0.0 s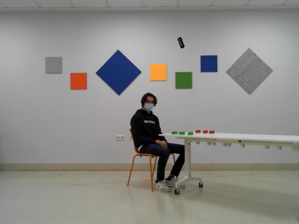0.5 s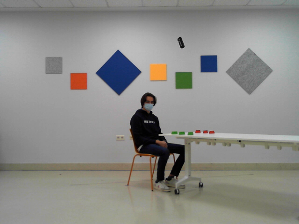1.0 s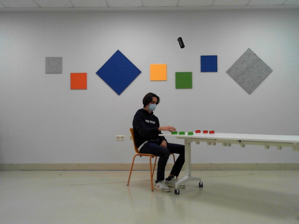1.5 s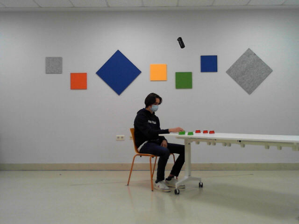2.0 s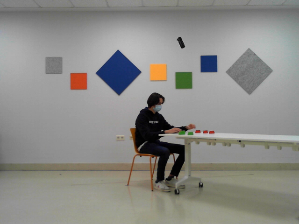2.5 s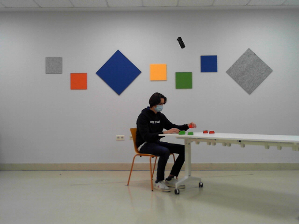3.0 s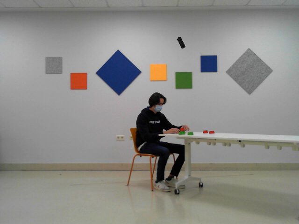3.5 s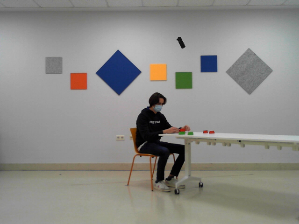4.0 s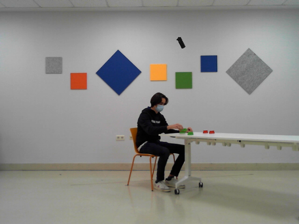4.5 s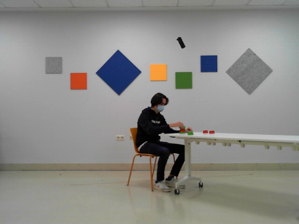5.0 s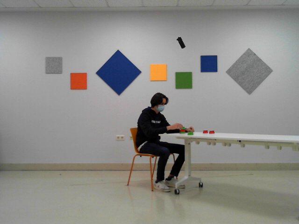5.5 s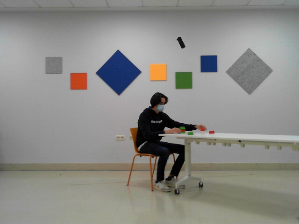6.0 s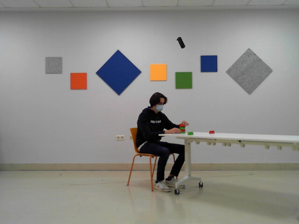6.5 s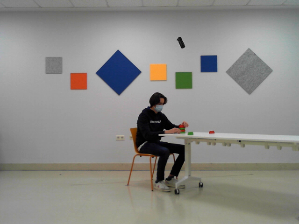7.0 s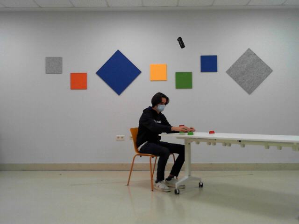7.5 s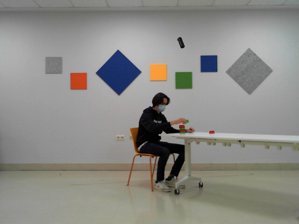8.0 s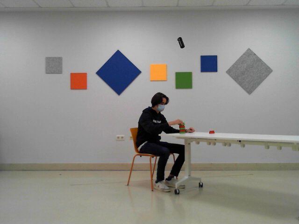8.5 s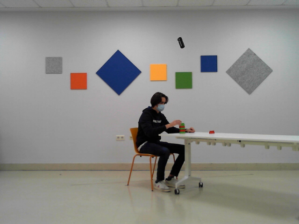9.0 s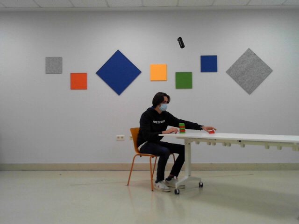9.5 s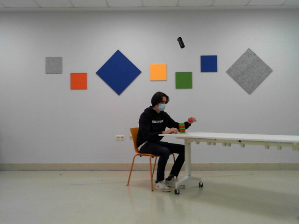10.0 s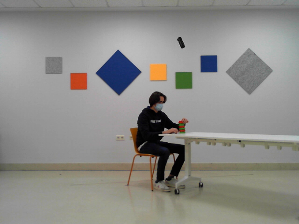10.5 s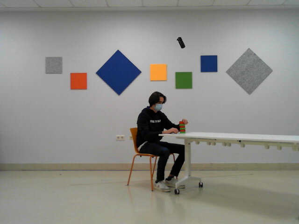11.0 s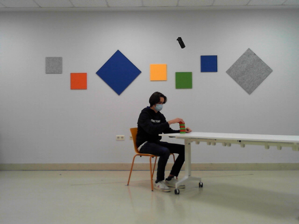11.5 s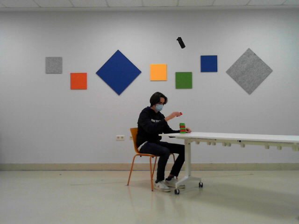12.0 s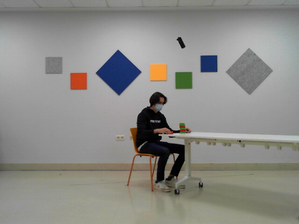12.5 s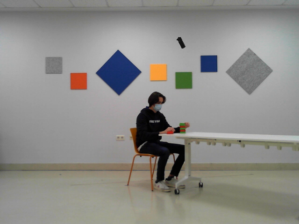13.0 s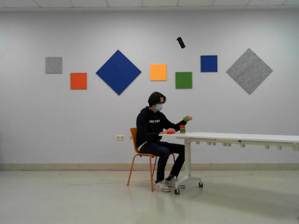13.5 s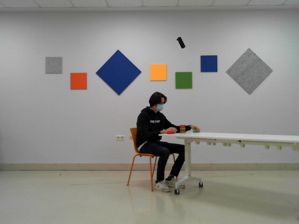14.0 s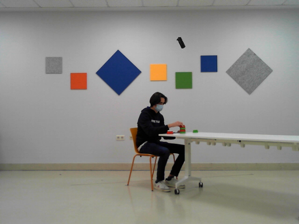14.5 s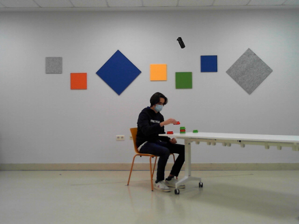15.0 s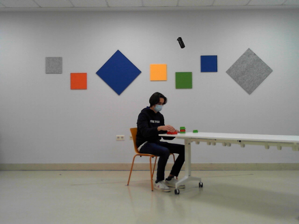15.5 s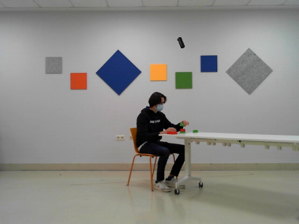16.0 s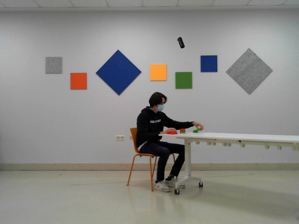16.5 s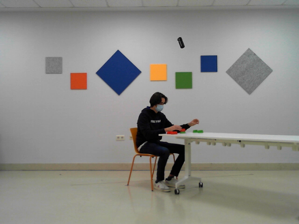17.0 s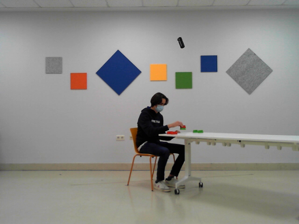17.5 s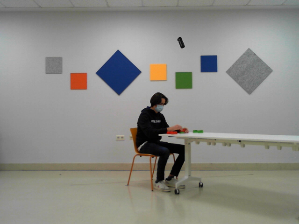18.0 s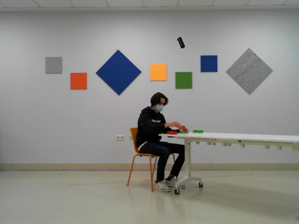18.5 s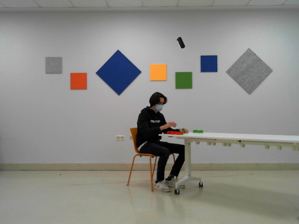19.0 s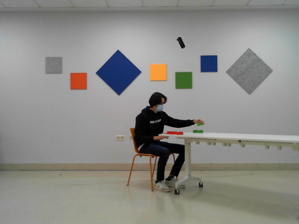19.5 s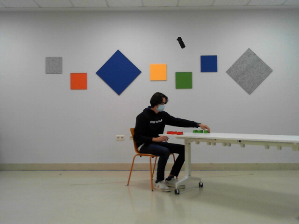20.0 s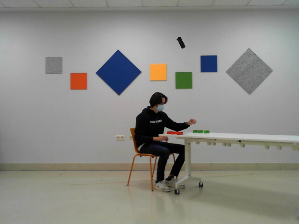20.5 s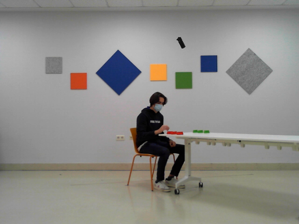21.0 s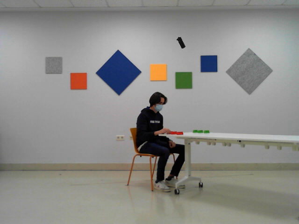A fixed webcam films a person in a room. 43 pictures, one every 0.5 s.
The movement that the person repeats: Assemble and disassemble a 6-piece LEGO tower.
